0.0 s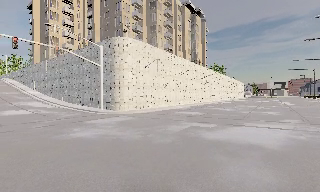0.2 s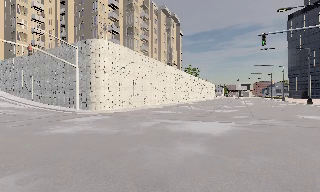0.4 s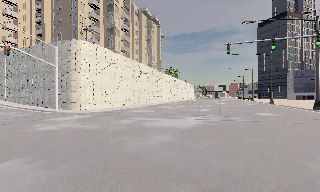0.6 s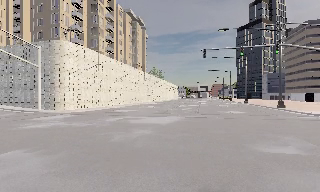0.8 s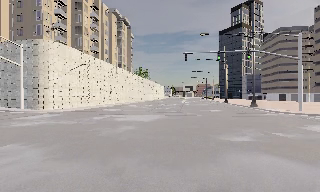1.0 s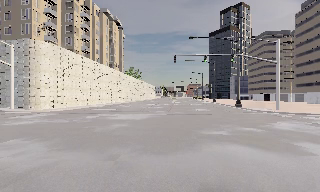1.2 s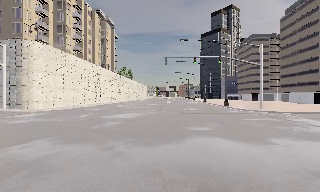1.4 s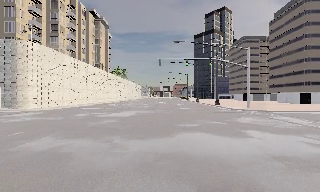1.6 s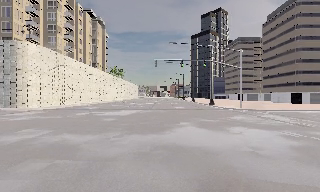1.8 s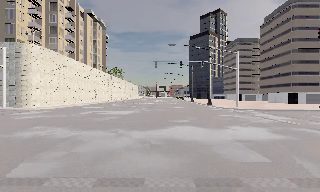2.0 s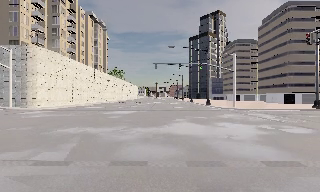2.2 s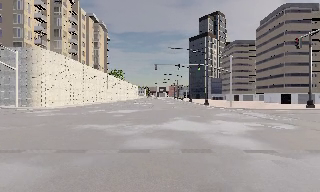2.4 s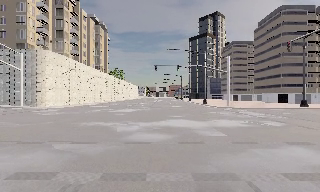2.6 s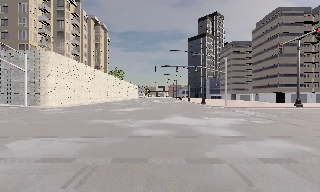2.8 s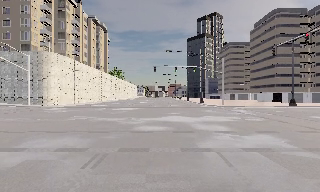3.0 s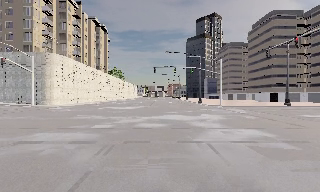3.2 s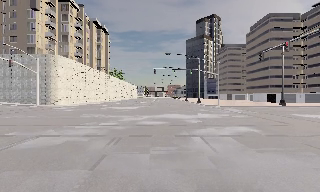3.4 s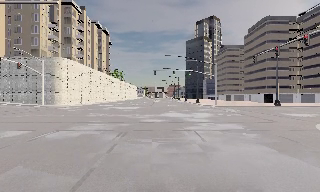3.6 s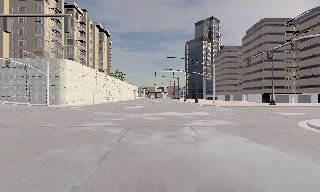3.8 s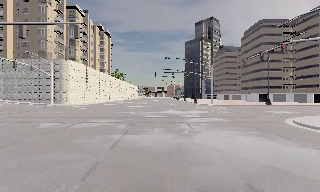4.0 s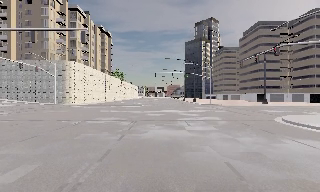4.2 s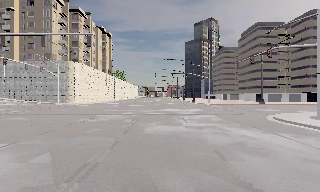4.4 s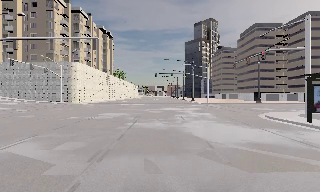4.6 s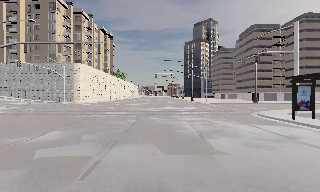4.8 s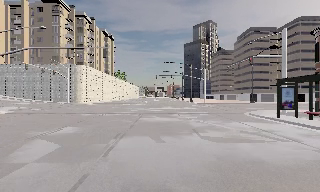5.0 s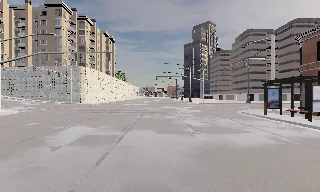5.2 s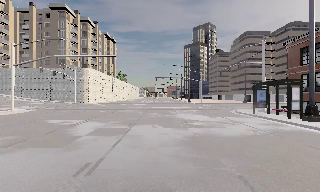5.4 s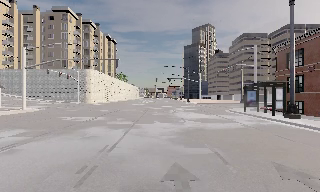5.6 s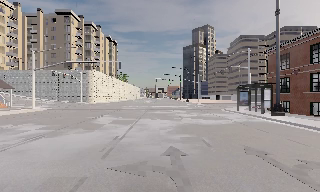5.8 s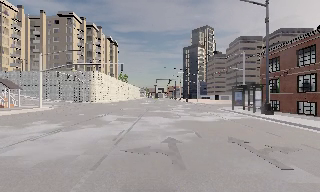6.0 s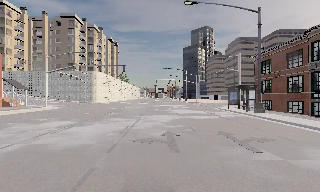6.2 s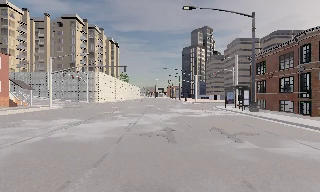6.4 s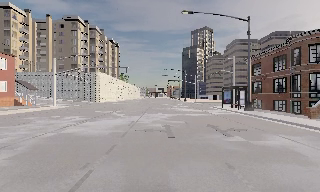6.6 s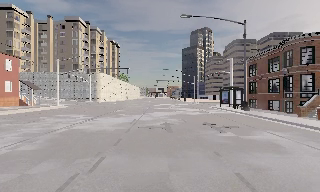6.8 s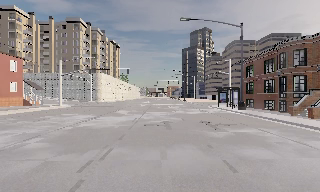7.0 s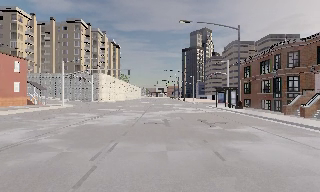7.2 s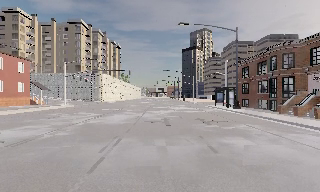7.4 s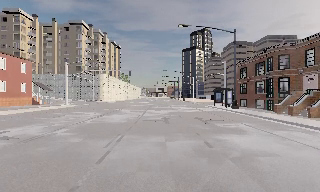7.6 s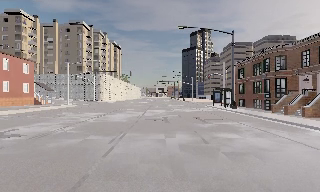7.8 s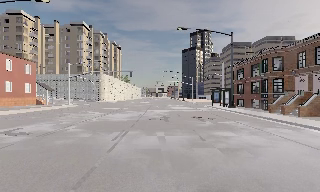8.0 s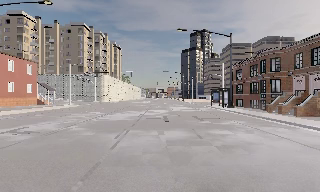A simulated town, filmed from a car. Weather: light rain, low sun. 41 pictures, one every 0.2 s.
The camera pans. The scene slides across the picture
to the left.
The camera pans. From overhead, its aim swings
clockwise.
0.0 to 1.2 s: The camera swings to its right by about 30 degrees, and the scene slides to the left. It travels backward, about 7 m.
1.2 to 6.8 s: The camera travels backward, about 30 m, so what stands in front gets smaller.
6.8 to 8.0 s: The camera travels backward, about 3 m, so what stands in front gets smaller. It loses speed.
The film runs backward here.
